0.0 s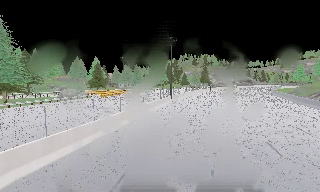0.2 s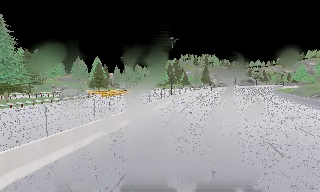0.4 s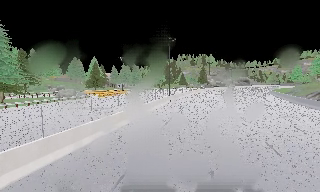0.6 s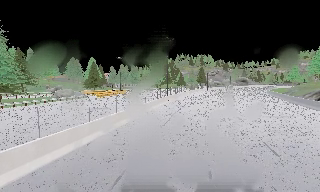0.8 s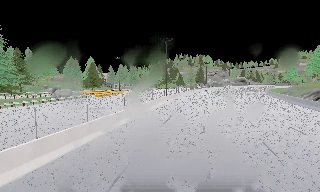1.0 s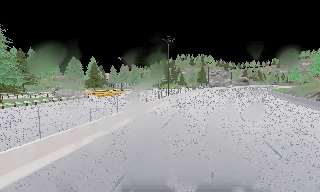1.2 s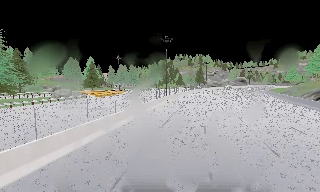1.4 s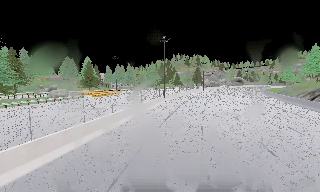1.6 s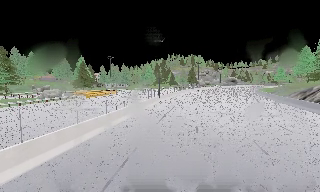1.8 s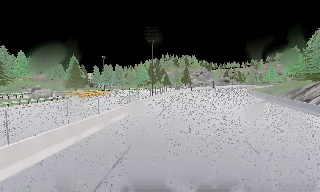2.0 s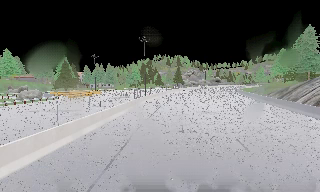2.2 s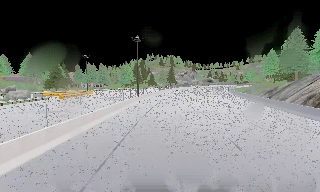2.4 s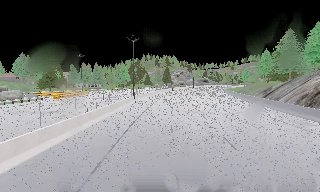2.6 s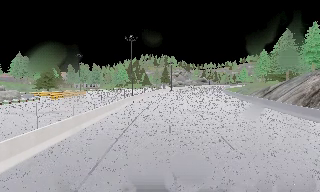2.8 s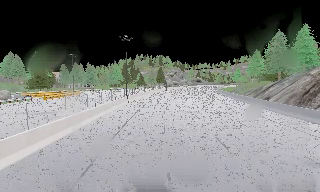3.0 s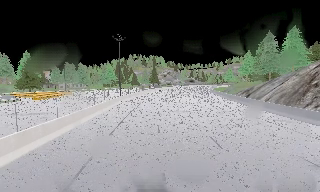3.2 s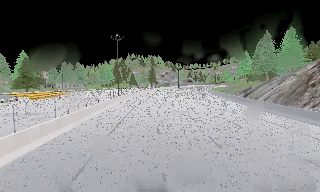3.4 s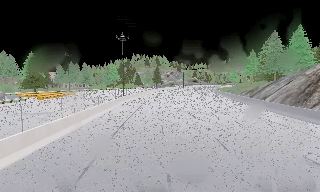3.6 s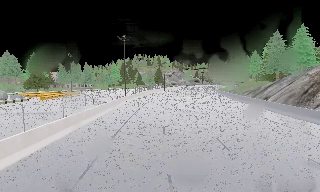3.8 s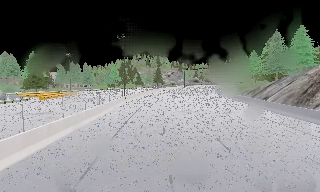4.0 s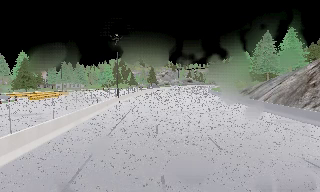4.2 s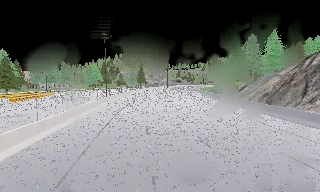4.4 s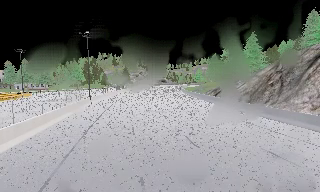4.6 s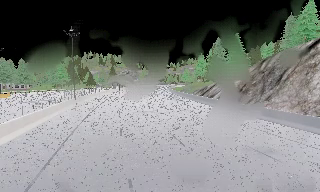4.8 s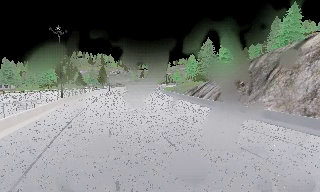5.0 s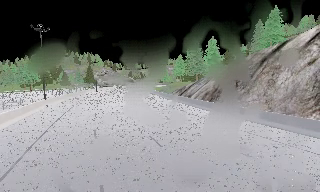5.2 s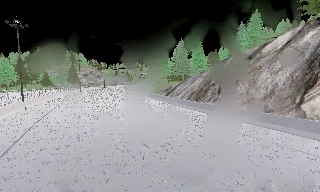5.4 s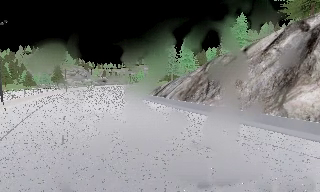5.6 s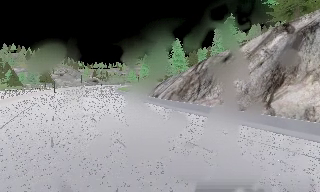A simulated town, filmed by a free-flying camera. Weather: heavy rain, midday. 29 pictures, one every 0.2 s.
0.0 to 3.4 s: The camera swings to its right by about 15 degrees, and the scene slides to the left. It travels forward, about 0.5 m, so what stands in front looms larger.
3.4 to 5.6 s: The scene slides to the left, as the camera pans about 35 degrees to its right. It travels forward, about 0.5 m.
The film runs forward here.
